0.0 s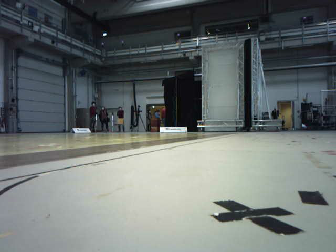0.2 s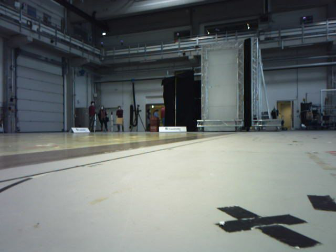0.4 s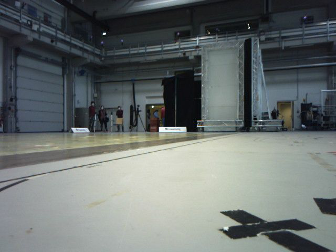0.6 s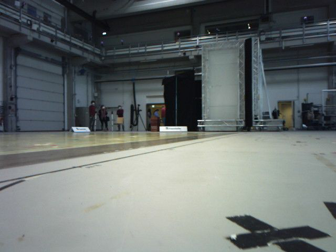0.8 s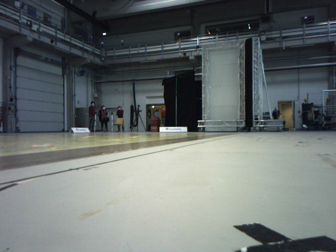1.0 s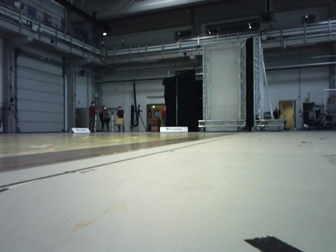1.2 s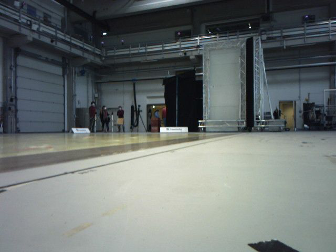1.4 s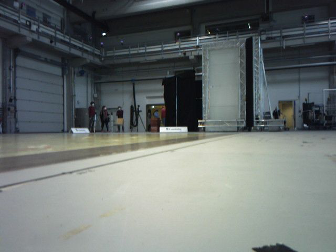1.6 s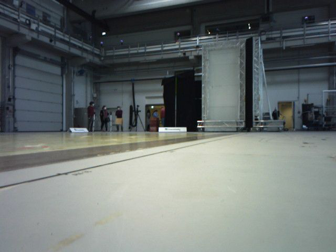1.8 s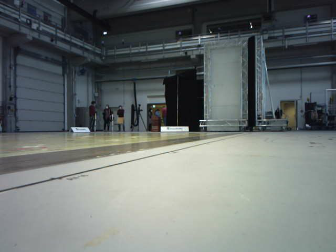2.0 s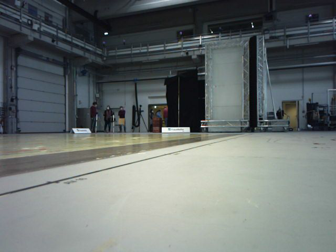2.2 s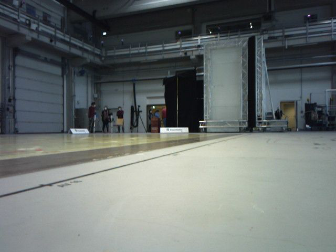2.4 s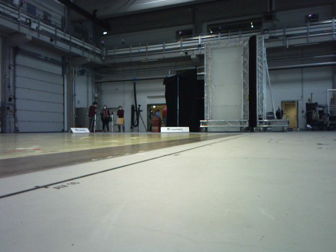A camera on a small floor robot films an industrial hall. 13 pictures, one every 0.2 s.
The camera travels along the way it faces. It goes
forward.
0.0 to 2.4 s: The camera travels forward, about 0.5 m, so what stands in front looms larger.
The film runs forward here.
